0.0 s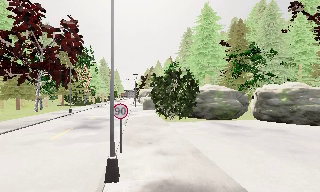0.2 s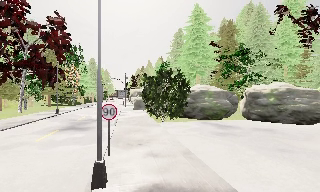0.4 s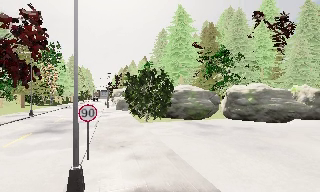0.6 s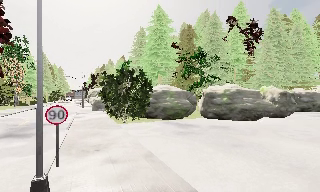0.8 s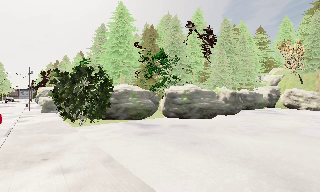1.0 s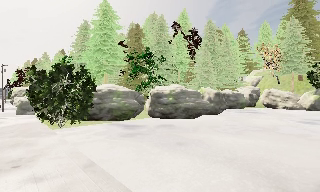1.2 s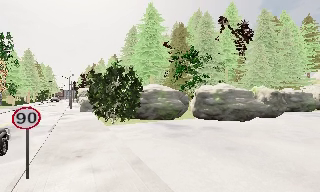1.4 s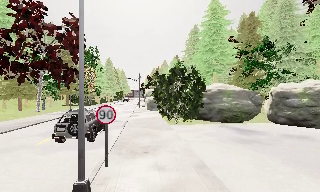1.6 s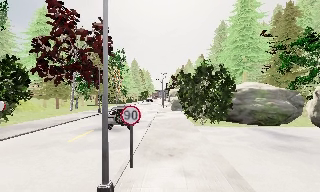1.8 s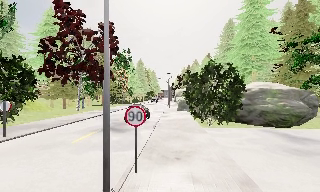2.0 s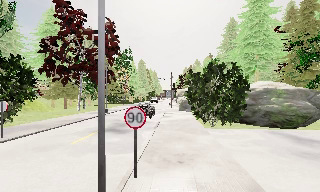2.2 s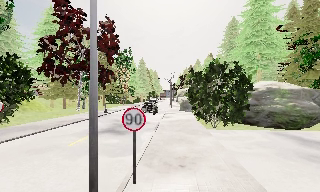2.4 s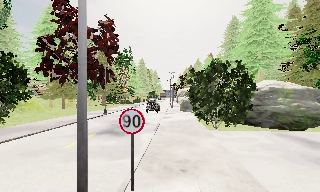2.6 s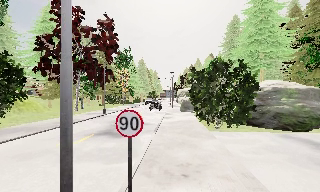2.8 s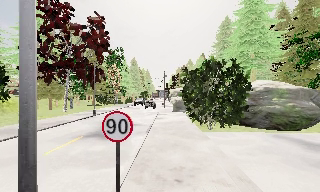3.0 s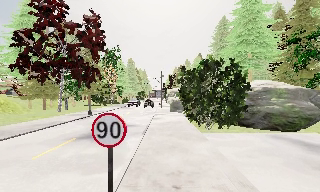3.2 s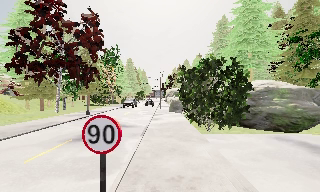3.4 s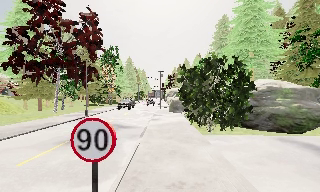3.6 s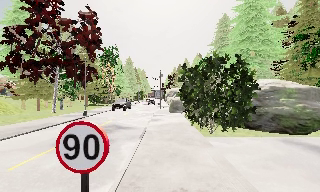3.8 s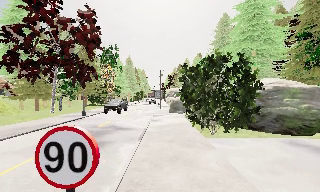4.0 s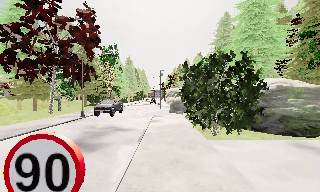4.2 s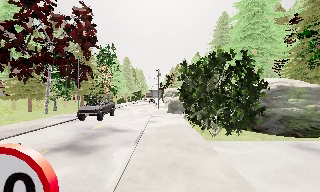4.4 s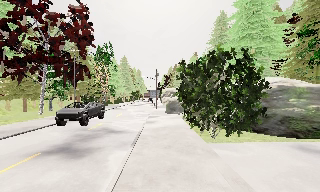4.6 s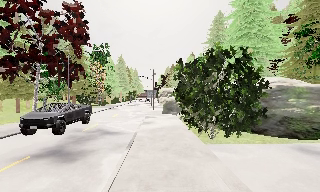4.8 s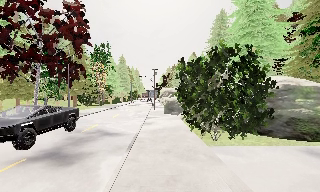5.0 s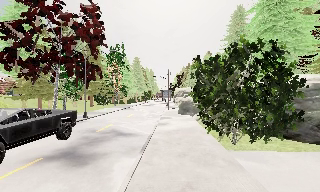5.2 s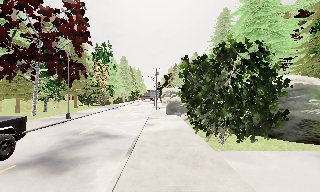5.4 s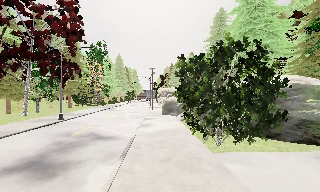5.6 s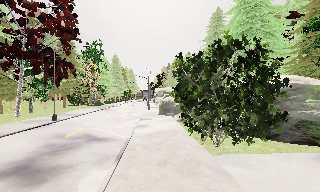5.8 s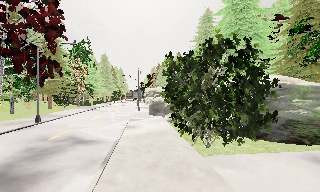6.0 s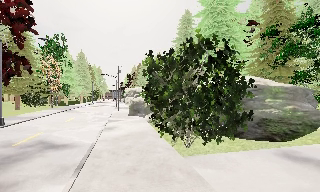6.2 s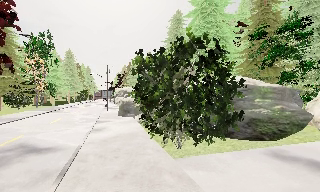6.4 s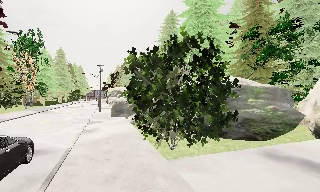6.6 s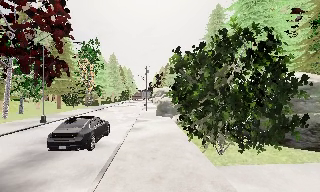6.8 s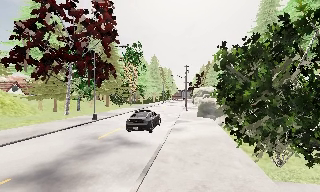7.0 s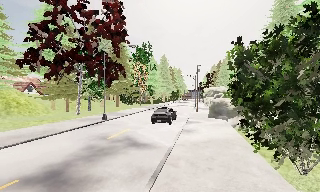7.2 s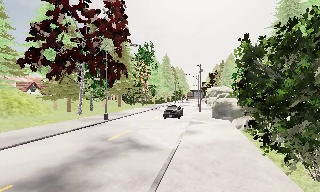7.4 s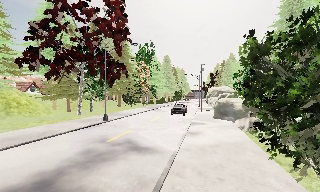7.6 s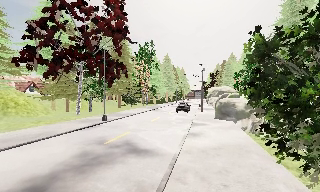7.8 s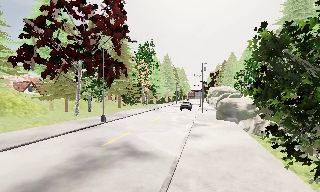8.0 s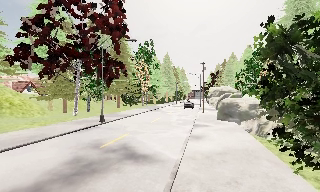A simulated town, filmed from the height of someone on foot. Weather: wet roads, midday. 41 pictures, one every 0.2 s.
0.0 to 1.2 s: The camera swings to its right by about 20 degrees, and the scene slides to the left. It travels forward, about 1.5 m, so what stands in front looms larger.
1.2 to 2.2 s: The camera swings to its left by about 35 degrees, and the scene slides to the right. It travels forward, about 1.5 m.
2.2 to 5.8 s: The camera swings to its right by about 10 degrees, and the scene slides to the left. It travels forward, about 6 m, so what stands in front looms larger.
5.8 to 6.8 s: The camera pans to its left, which is counterclockwise from overhead, by about 15 degrees. It travels forward, about 1 m, so what stands in front looms larger.
6.8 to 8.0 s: The camera travels forward, about 2 m, so what stands in front looms larger.
The film runs forward here.
